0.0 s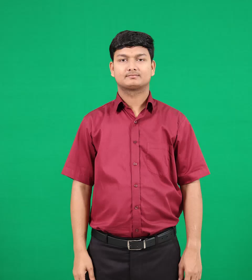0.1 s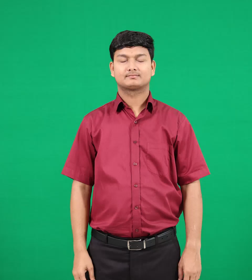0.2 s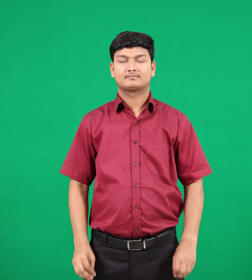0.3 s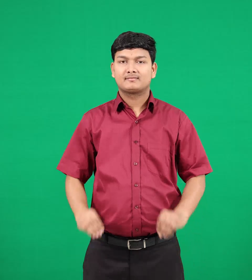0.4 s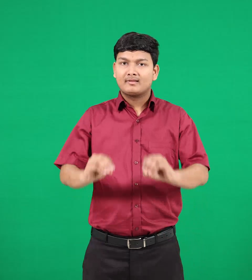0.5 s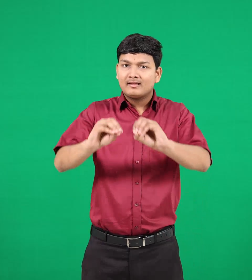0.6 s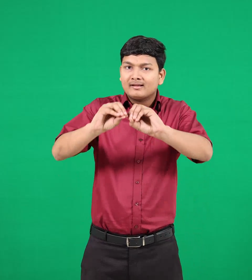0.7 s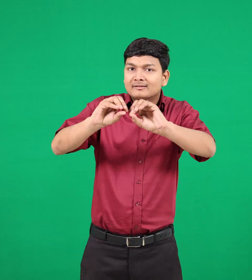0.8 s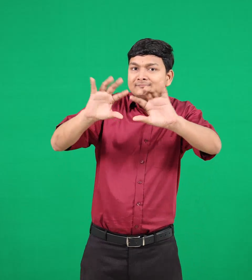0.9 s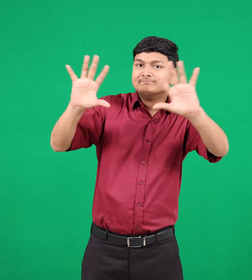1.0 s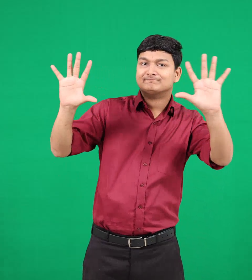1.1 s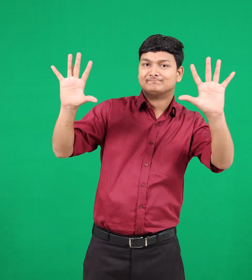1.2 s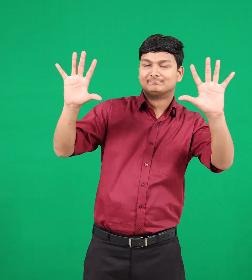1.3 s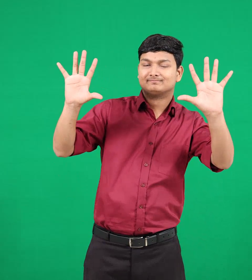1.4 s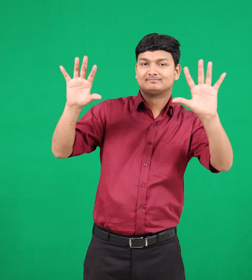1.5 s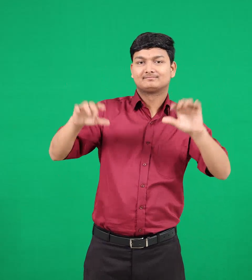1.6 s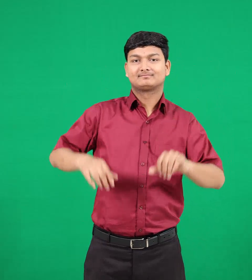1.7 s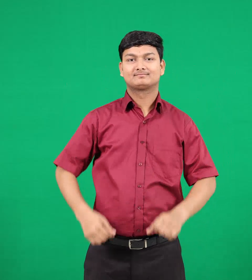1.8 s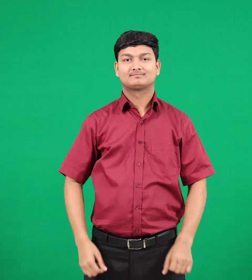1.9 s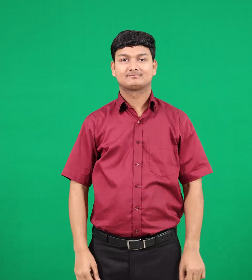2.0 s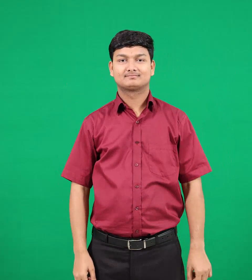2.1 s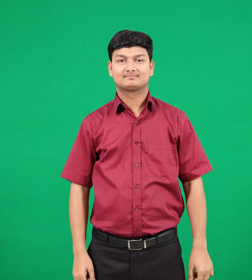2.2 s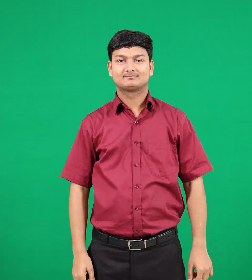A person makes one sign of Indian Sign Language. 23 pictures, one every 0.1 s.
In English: bright
